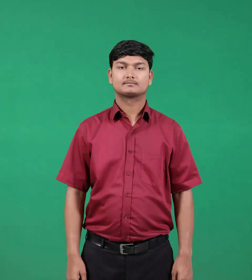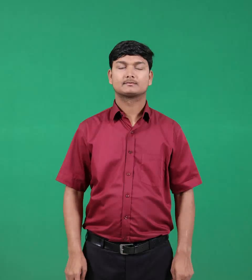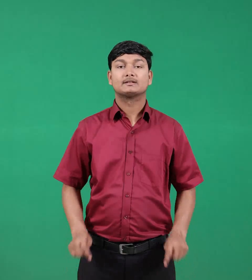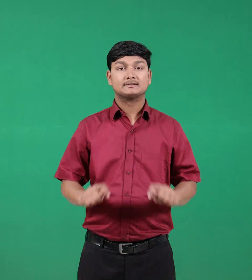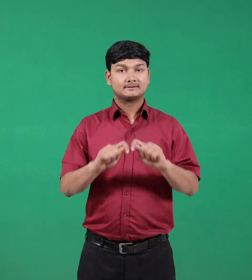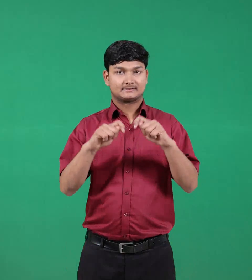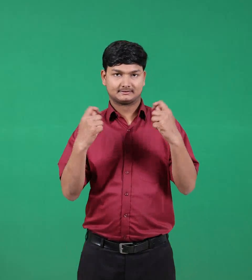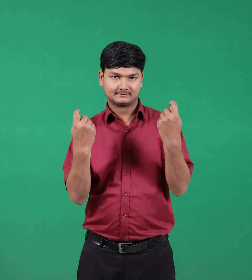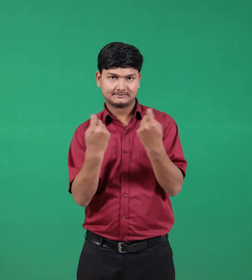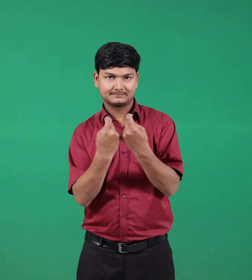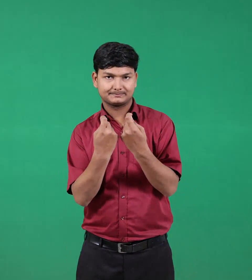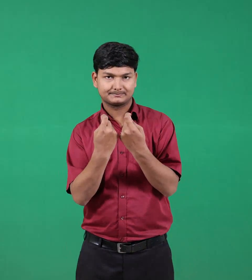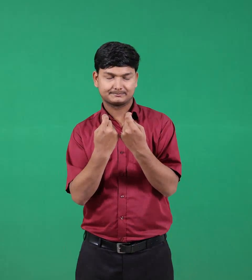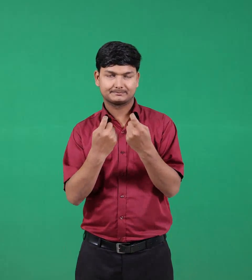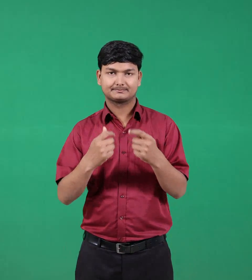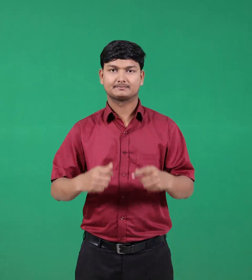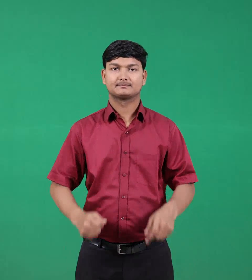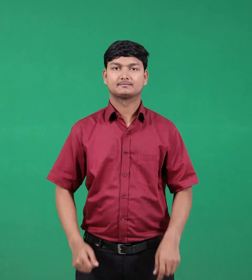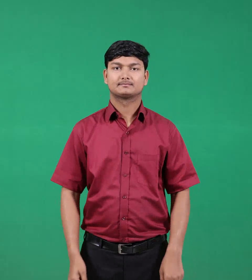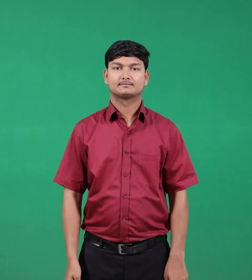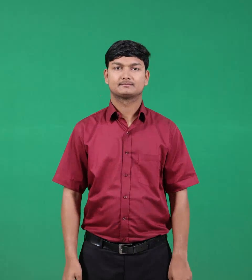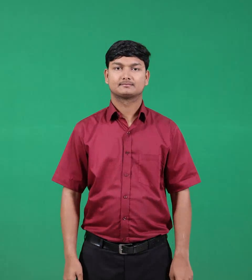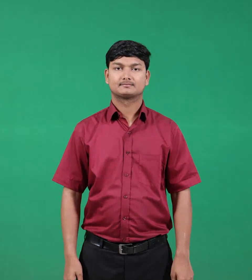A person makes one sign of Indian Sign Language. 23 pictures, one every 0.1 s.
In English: team
